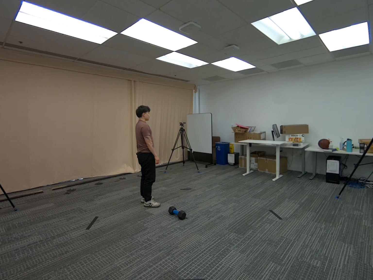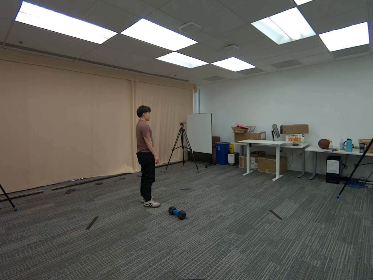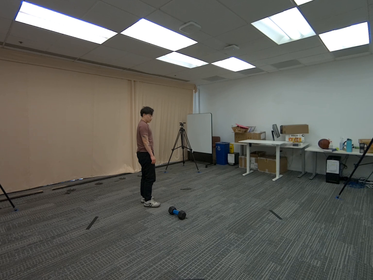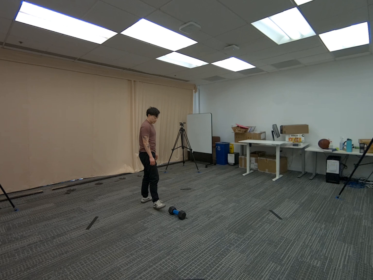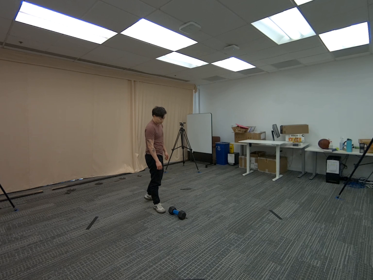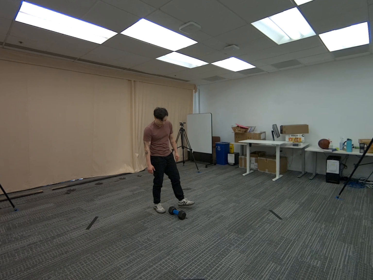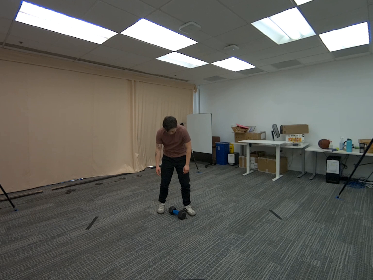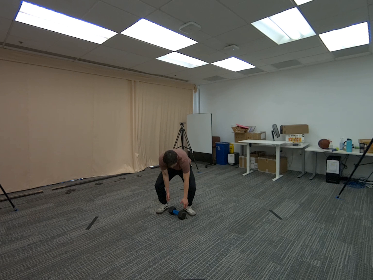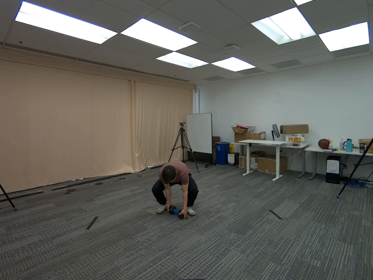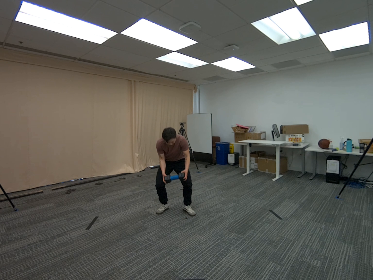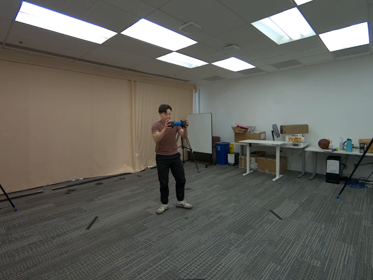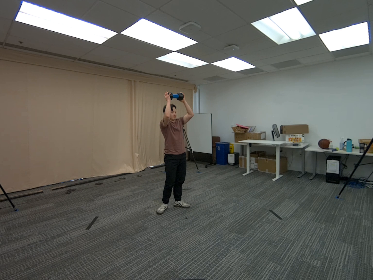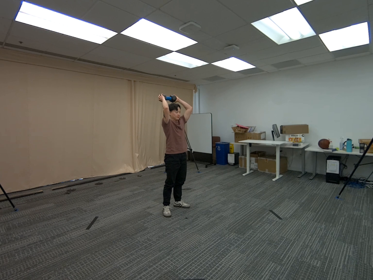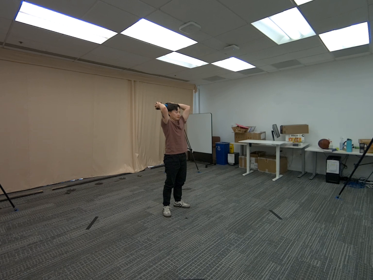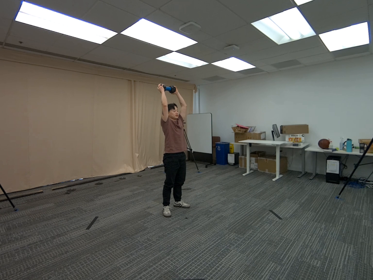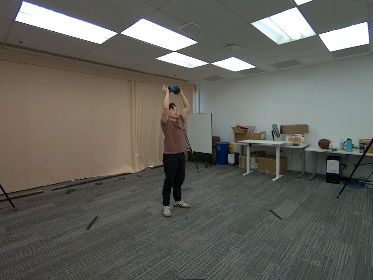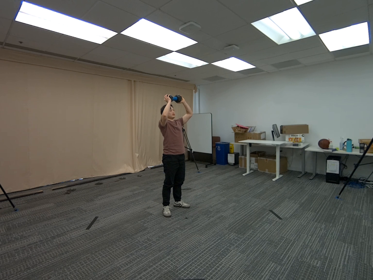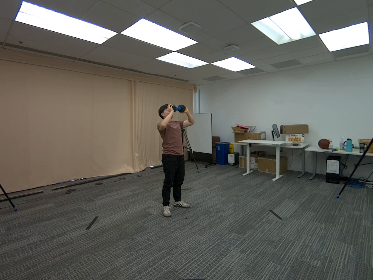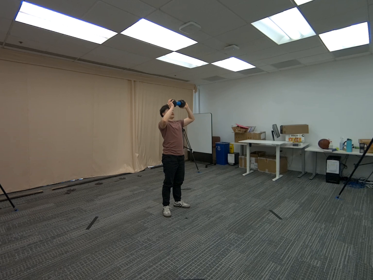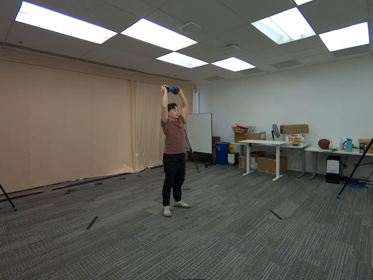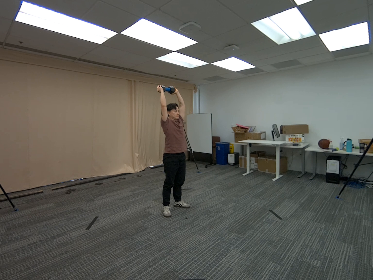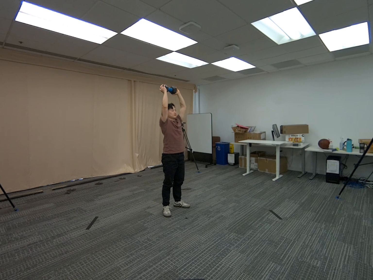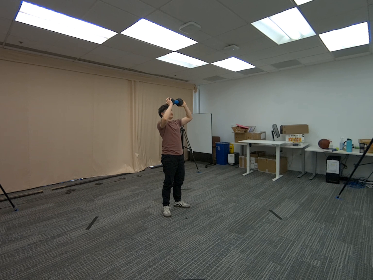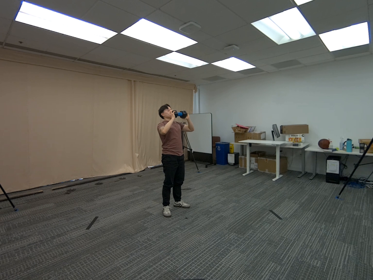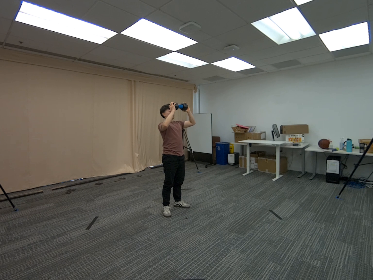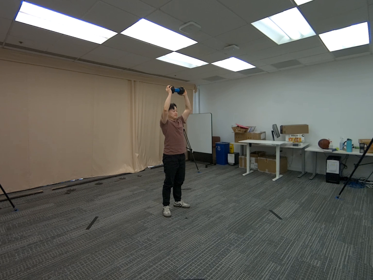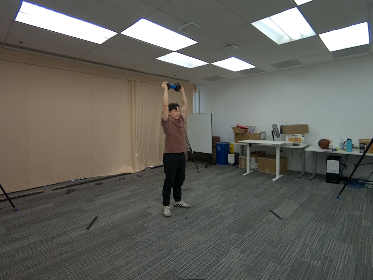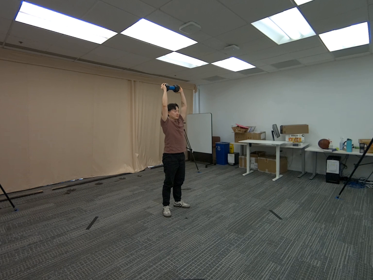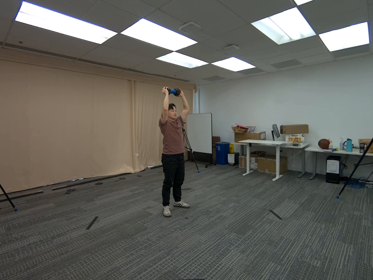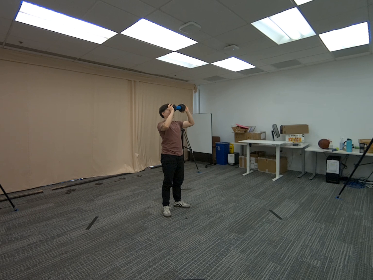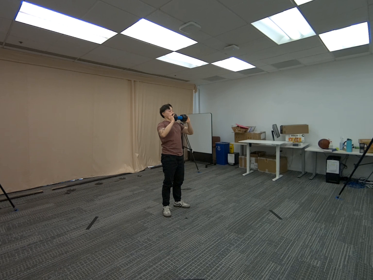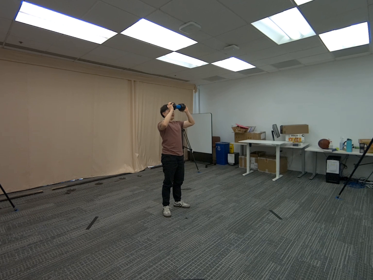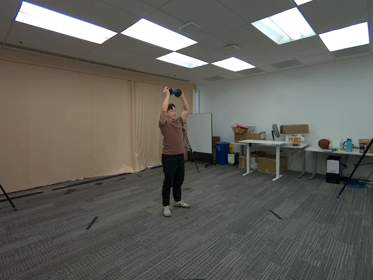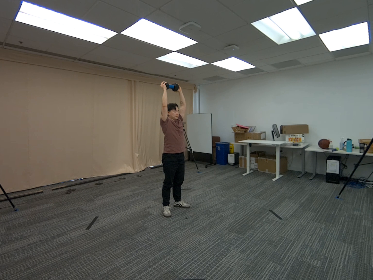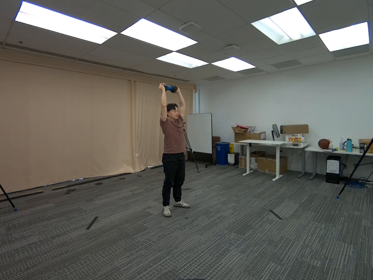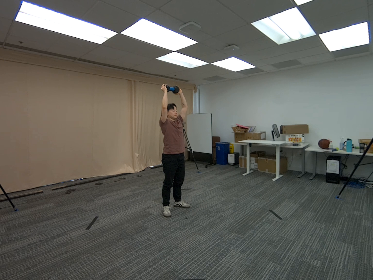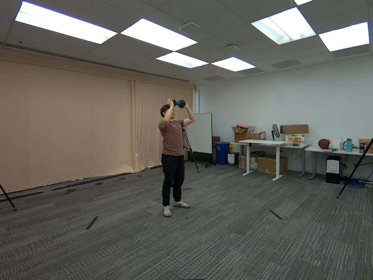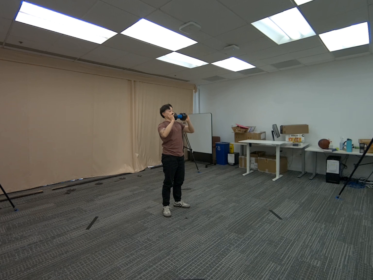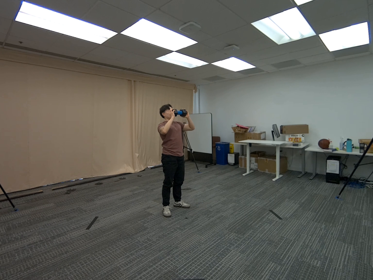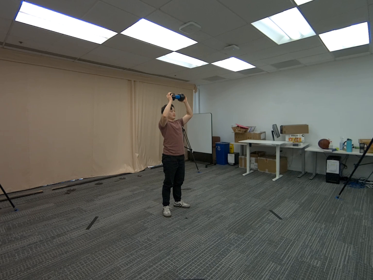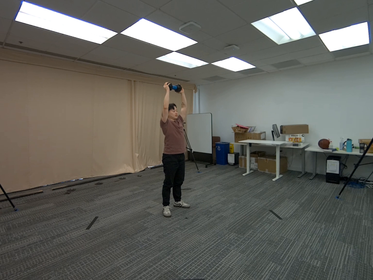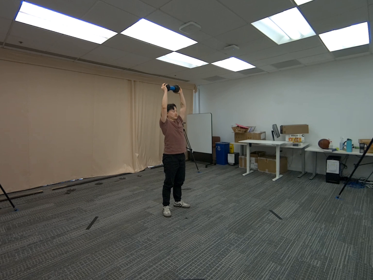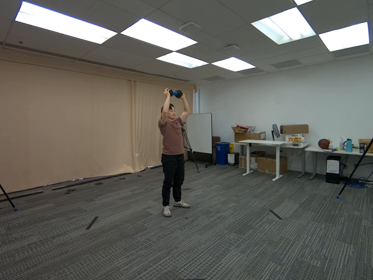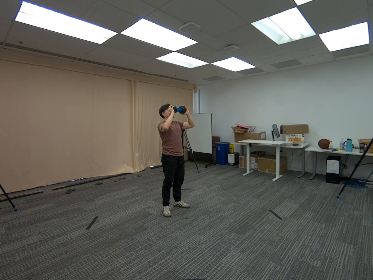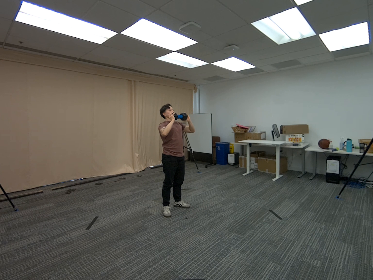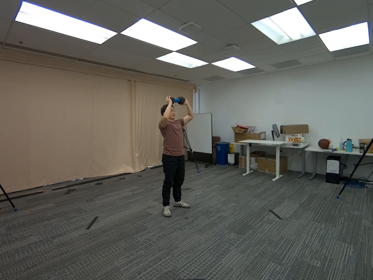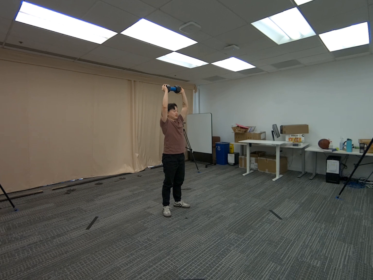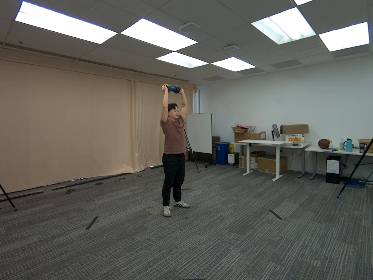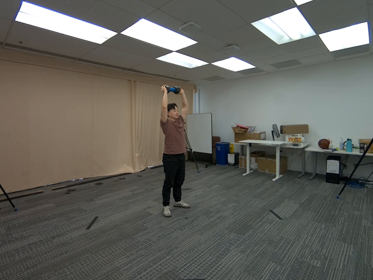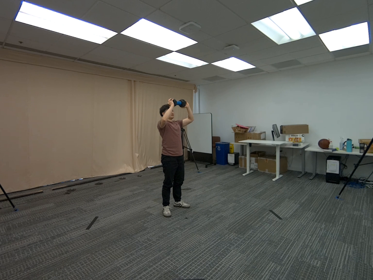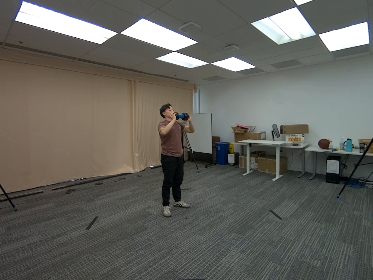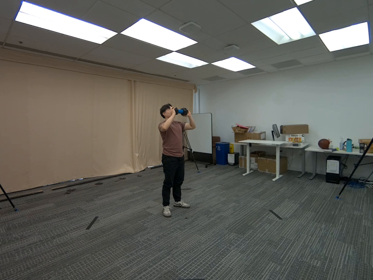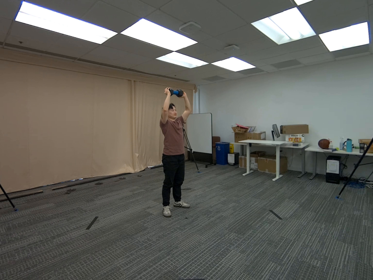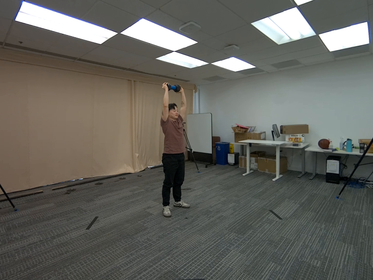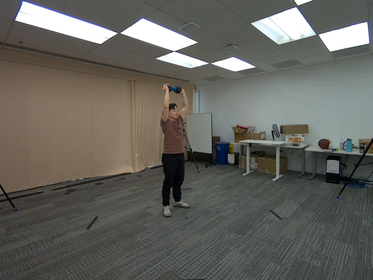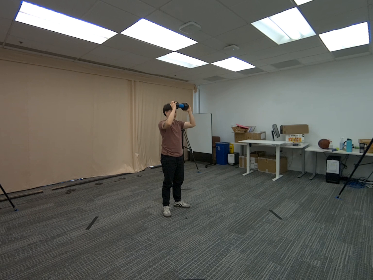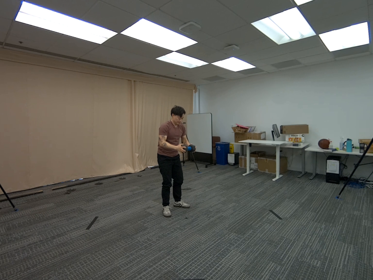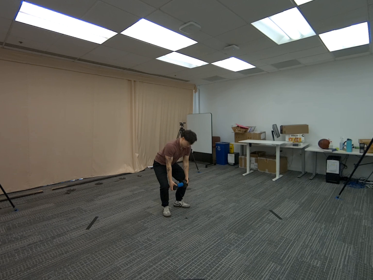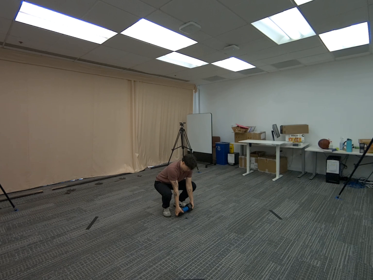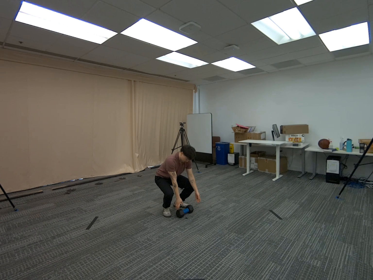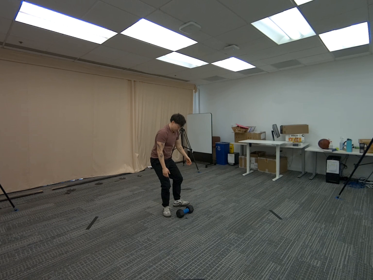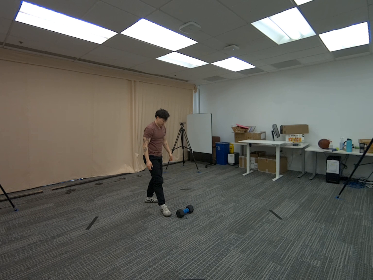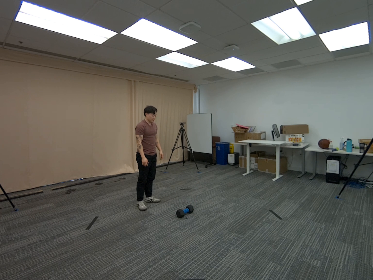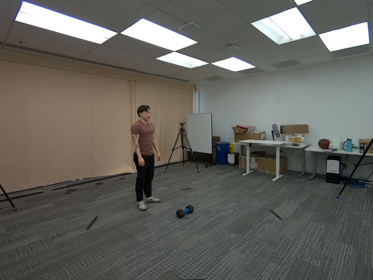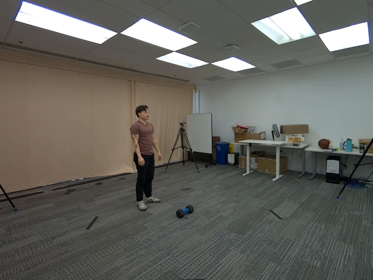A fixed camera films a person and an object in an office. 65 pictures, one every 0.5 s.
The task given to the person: Walk to the dumbbell and grasp it with both hands. Lift the dumbbell to shoulder height, then press it overhead until your arms are extended. Lower the dumbbell back to shoulder height and repeat the movement continuously. When finished, carefully lower the dumbbell and place it back on the ground.
